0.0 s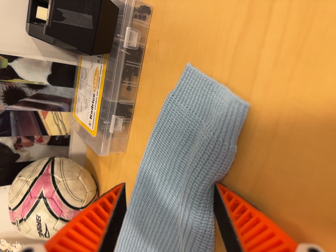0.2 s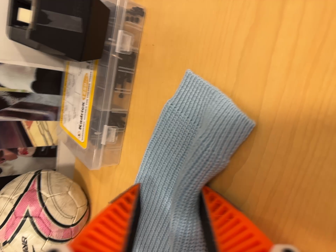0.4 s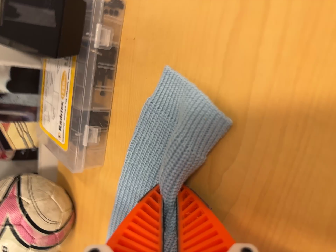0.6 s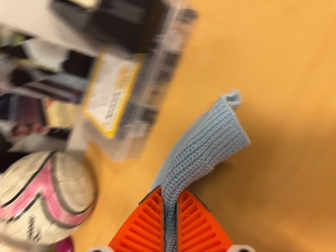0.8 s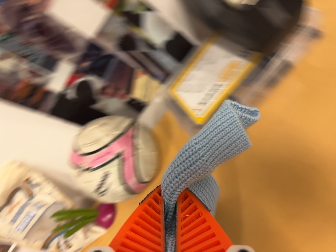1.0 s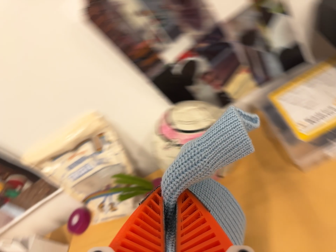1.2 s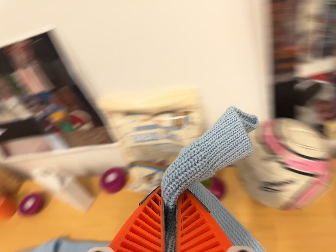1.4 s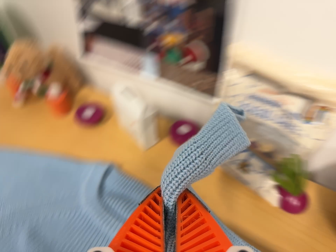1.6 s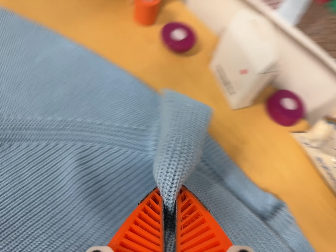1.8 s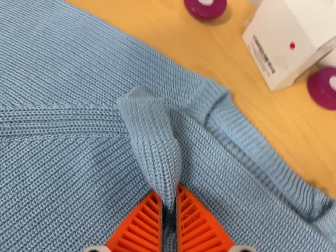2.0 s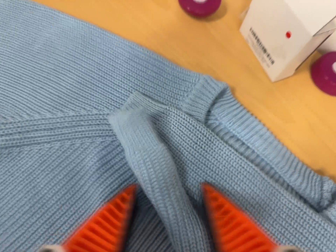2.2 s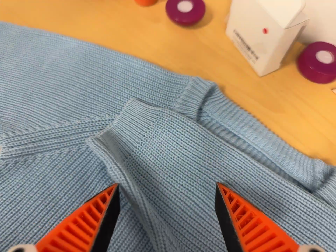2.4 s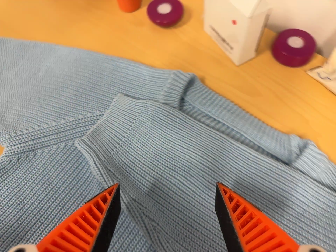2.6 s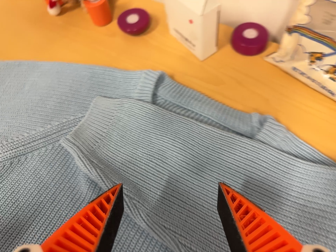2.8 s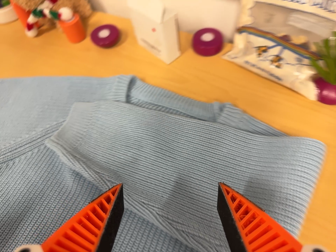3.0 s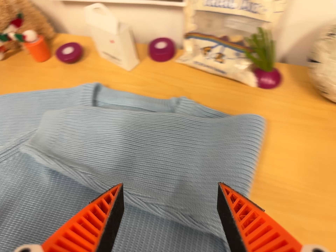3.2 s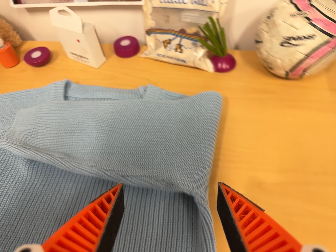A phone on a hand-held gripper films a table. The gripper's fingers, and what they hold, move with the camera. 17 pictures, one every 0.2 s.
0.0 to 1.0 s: The camera travels to its left, about 26 cm, so close, fixed things drift to the right. It rolls about its line of sight by about 50 degrees, and the scene rotates clockwise.
1.0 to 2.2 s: The camera swings to its left by about 15 degrees, and the scene slides to the right. It travels to its left and forward, about 38 cm, so close, fixed things drift to the right. Its aim tips toward the bottom of its view by about 25 degrees, and the scene shifts upward. It rolls about its line of sight by about 60 degrees, and the scene rotates clockwise.
2.2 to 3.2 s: The scene slides to the left, as the camera pans about 15 degrees to its right. It travels toward the bottom of its view, backward and to its right, about 26 cm. Its aim tips toward the top of its view by about 15 degrees. It rolls about its line of sight by about 30 degrees, and the scene rotates counterclockwise.
The film runs forward here.
